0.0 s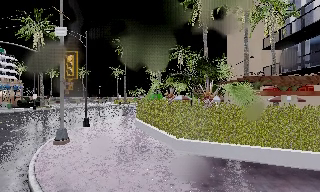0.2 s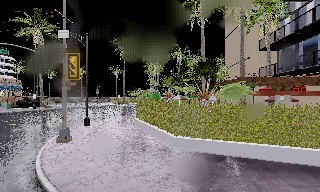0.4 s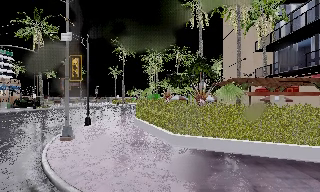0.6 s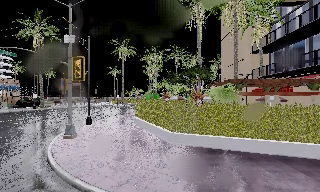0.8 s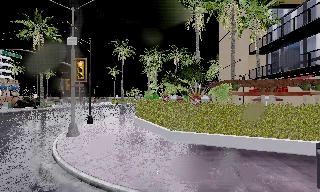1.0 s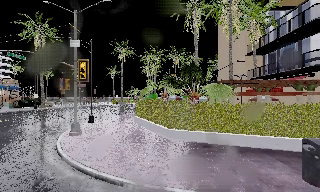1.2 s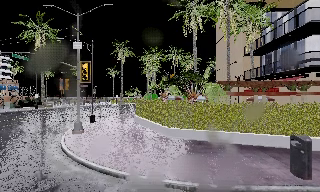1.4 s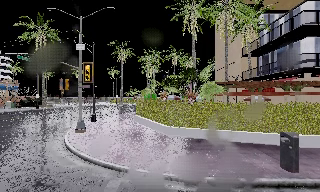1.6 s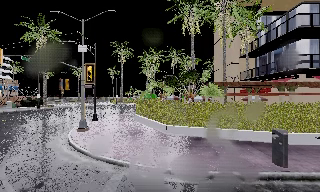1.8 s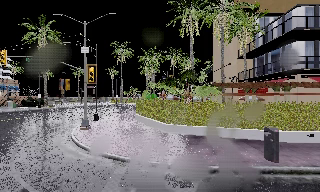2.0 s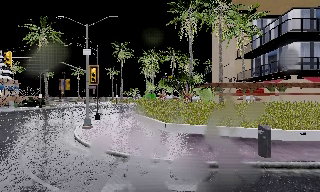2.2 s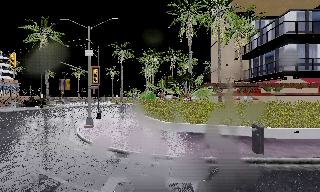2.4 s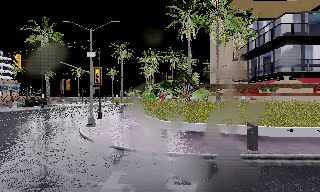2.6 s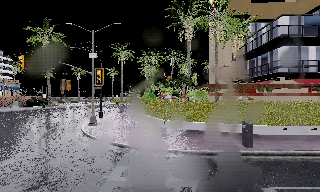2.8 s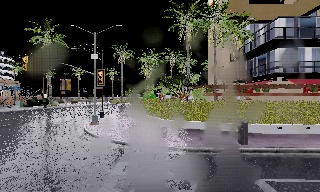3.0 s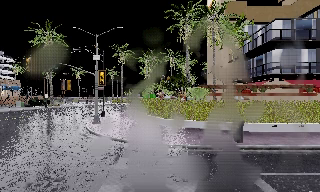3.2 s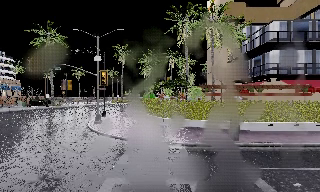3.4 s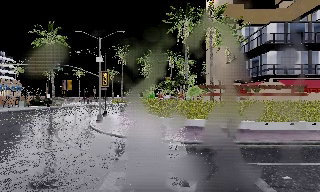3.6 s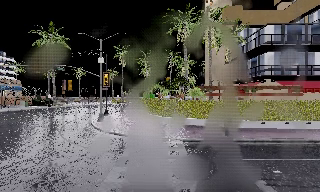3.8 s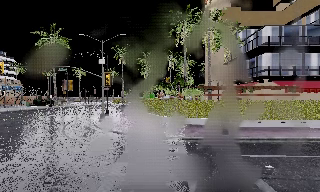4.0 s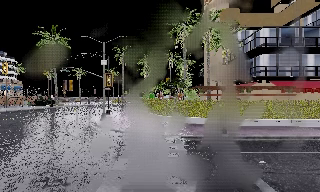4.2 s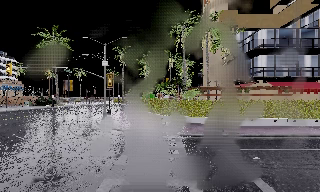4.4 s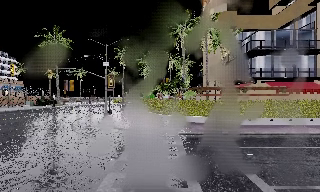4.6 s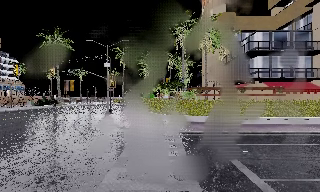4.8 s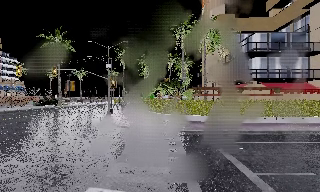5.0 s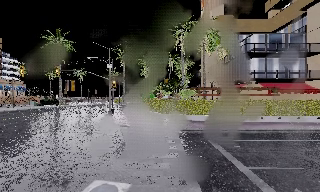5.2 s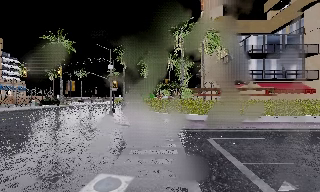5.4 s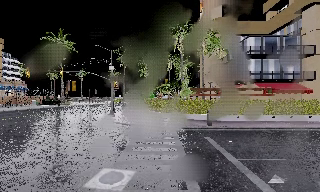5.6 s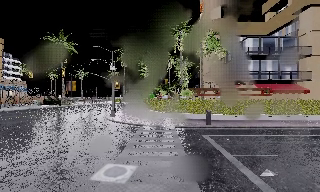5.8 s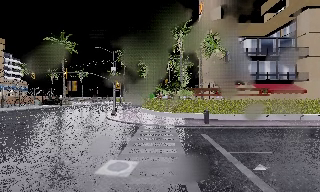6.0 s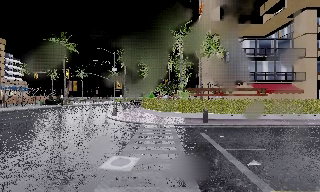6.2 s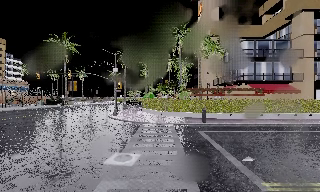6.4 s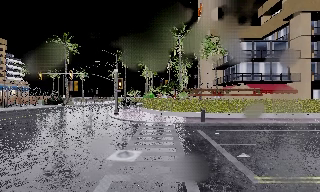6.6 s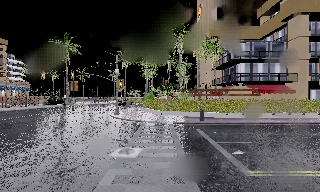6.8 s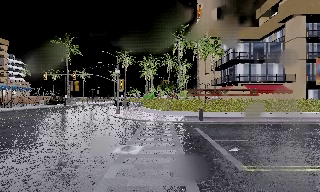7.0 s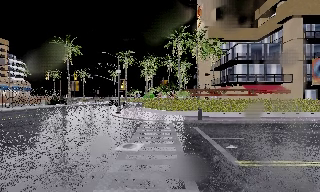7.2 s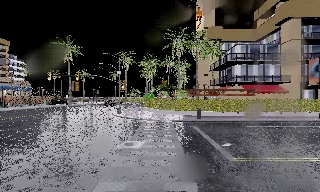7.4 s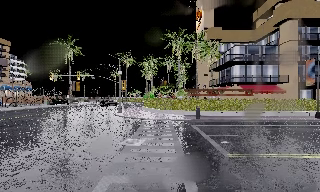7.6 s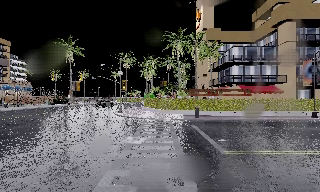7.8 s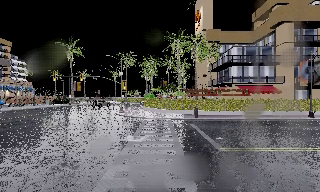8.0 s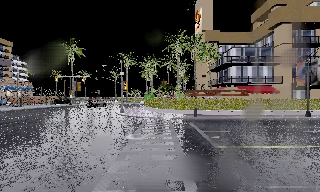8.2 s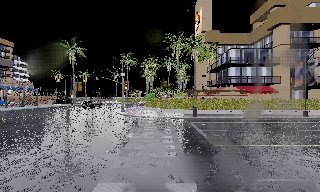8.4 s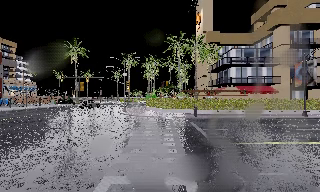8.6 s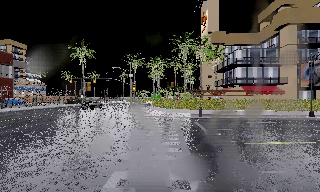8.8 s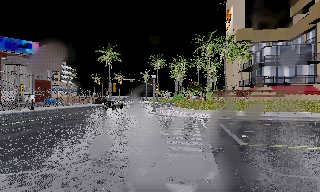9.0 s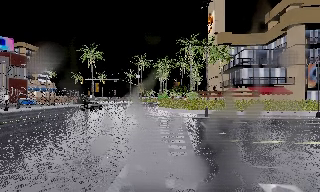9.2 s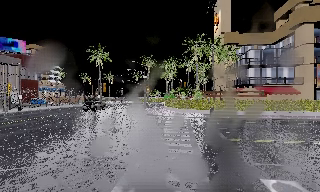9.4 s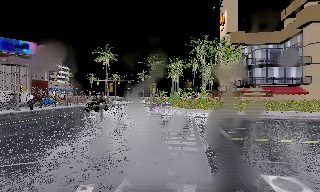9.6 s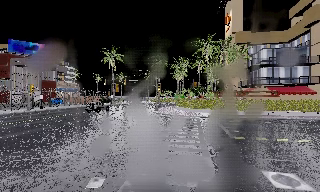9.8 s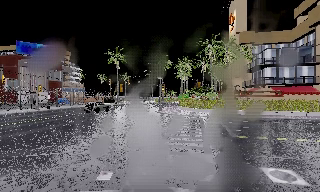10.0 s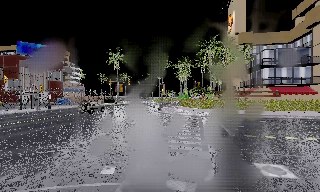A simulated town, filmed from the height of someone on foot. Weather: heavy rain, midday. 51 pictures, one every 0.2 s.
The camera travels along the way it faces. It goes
backward.
0.0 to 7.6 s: The camera travels backward, about 15 m, so what stands in front gets smaller.
7.6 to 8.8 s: The scene slides to the right, as the camera pans about 10 degrees to its left. It travels backward, about 2.5 m, so what stands in front gets smaller.
8.8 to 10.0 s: The camera travels backward, about 2.5 m, so what stands in front gets smaller.
The film runs backward here.
